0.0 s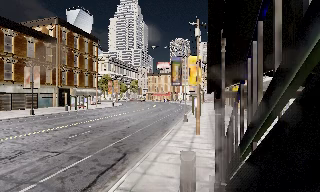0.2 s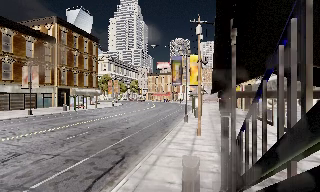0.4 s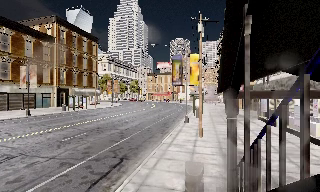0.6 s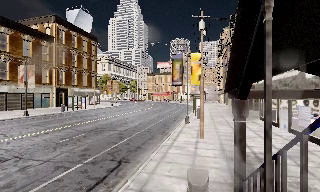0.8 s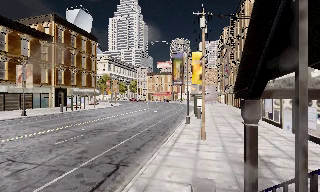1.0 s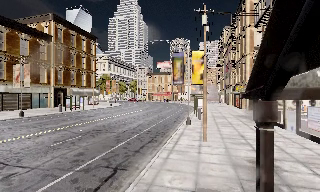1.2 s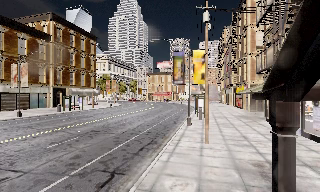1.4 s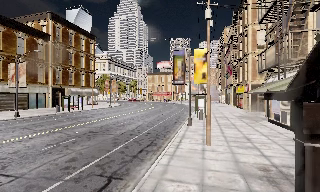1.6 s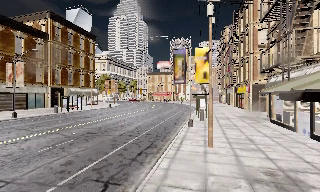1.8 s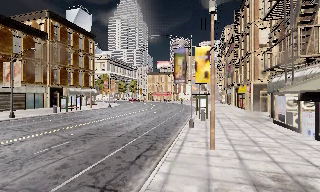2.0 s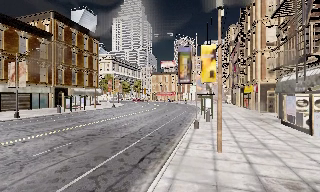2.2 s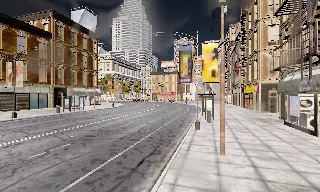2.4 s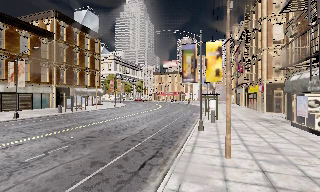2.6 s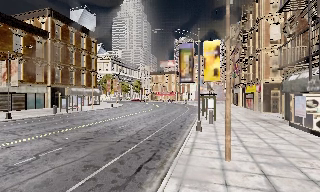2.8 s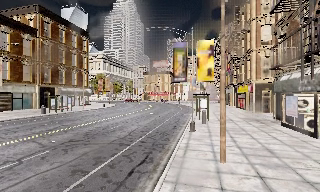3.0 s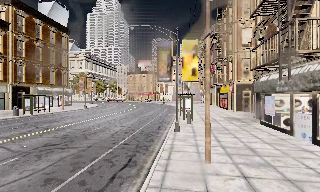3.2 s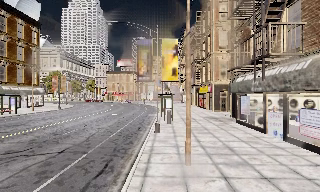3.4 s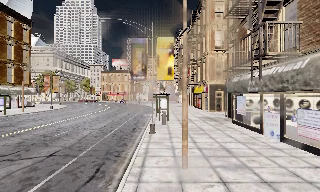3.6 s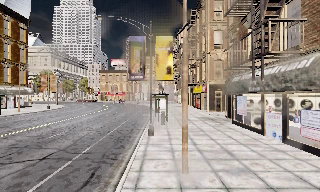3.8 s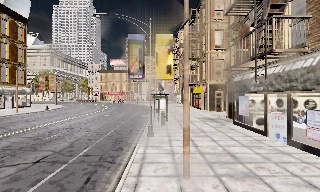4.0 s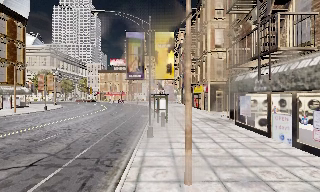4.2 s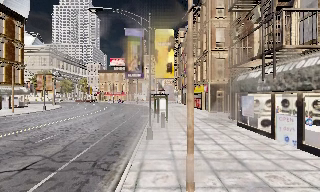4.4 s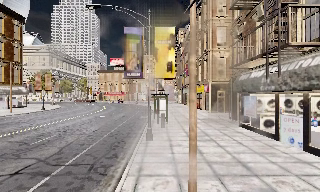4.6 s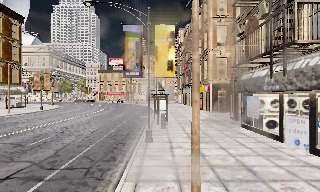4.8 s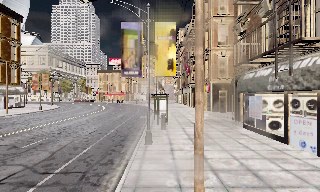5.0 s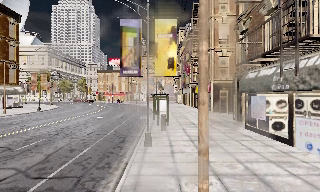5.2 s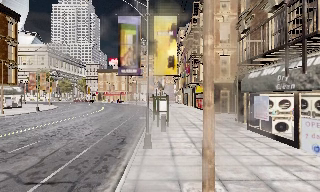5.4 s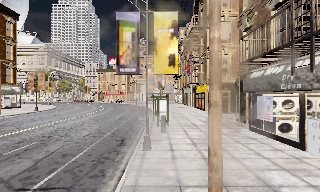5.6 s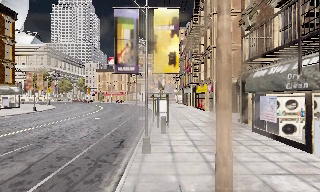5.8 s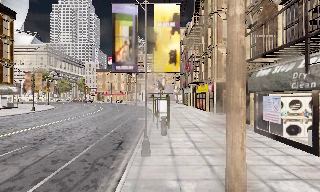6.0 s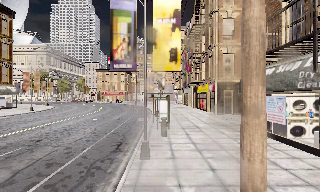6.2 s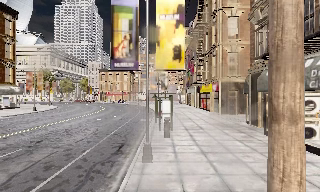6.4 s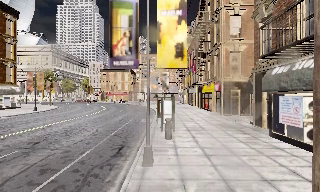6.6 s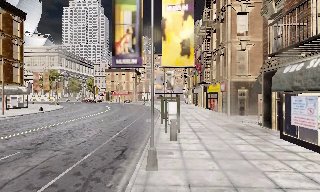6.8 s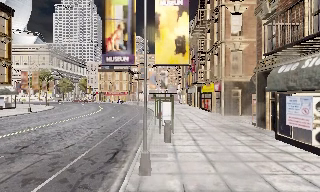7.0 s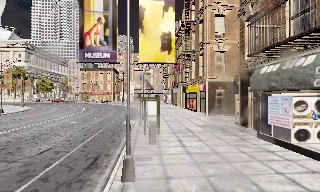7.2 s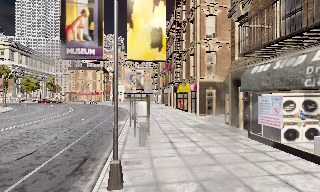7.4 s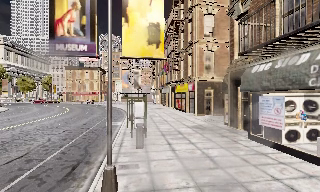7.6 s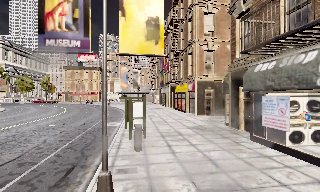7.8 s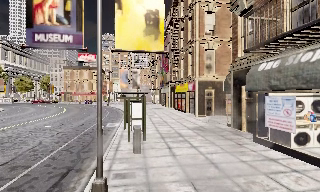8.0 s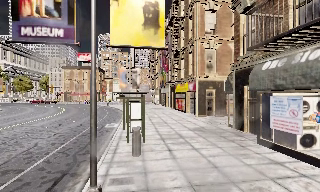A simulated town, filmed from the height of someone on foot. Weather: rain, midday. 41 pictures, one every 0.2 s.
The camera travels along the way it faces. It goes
forward.
0.0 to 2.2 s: The camera travels forward, about 3.5 m, so what stands in front looms larger.
2.2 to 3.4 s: The camera pans to its right, which is clockwise from overhead, by about 15 degrees. It travels forward, about 2 m, so what stands in front looms larger.
3.4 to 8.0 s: The camera travels forward, about 7 m, so what stands in front looms larger.
The film runs forward here.
